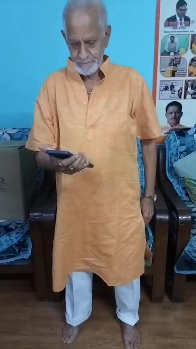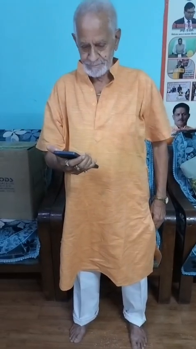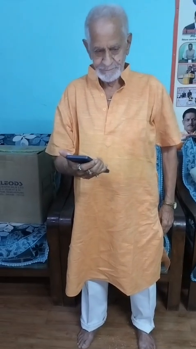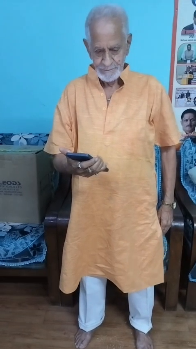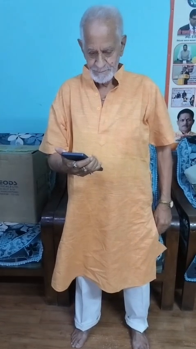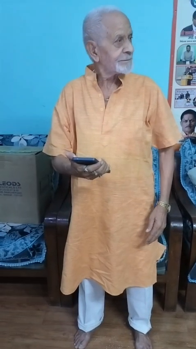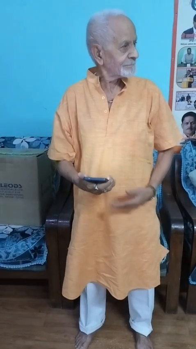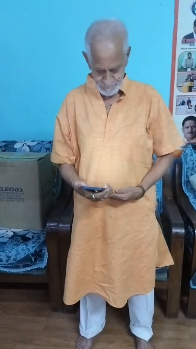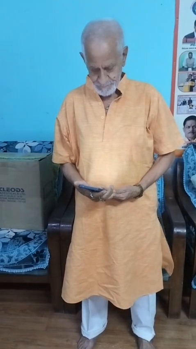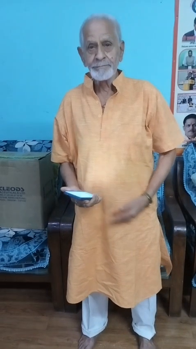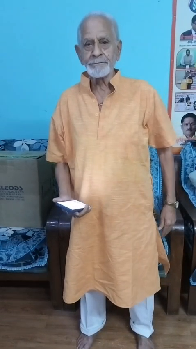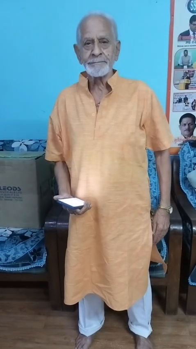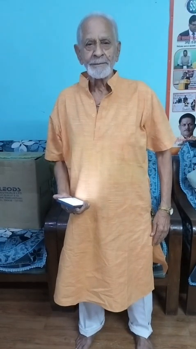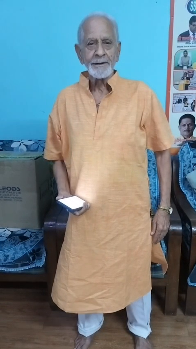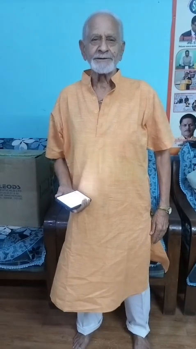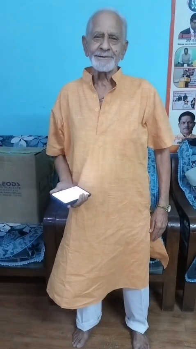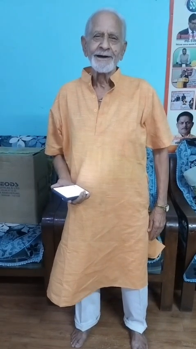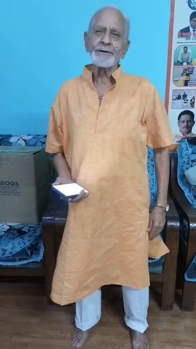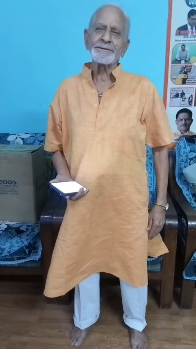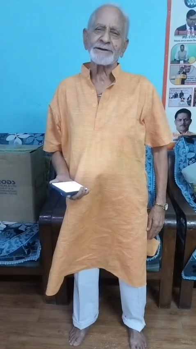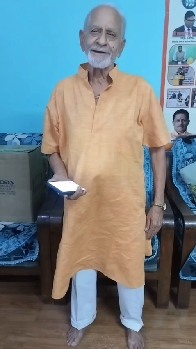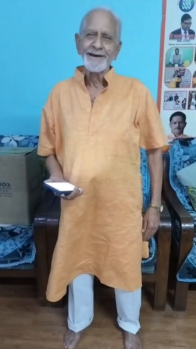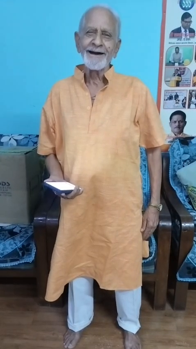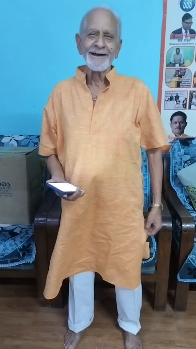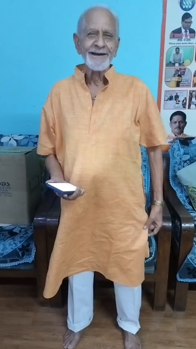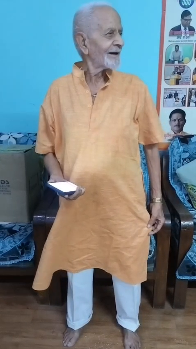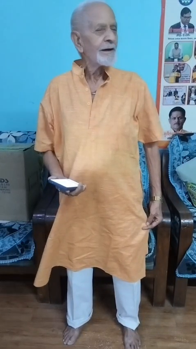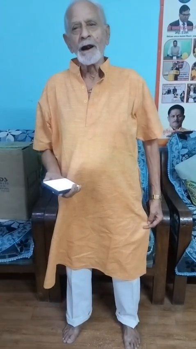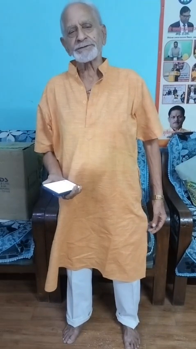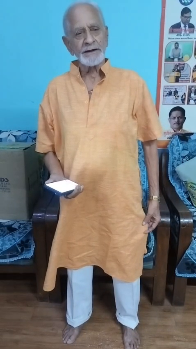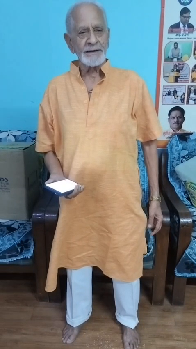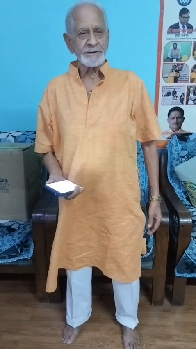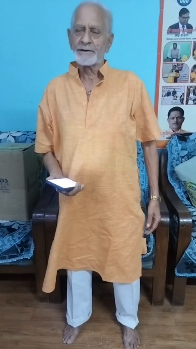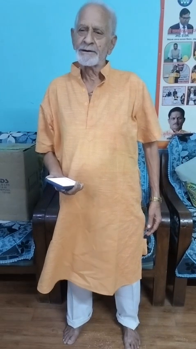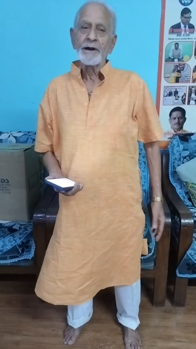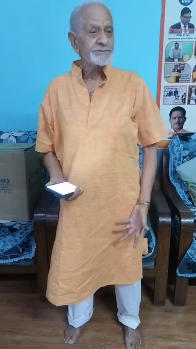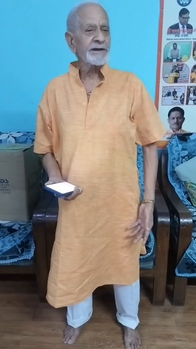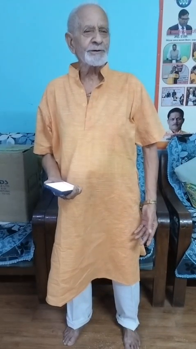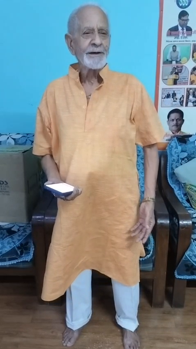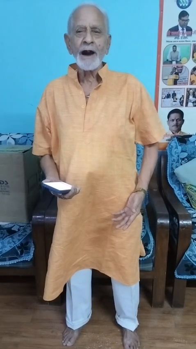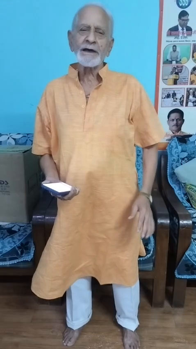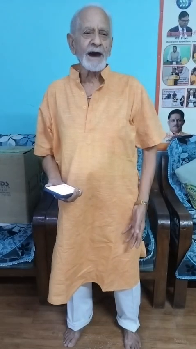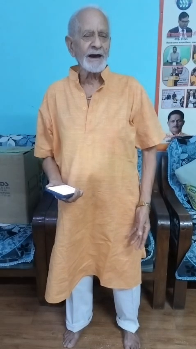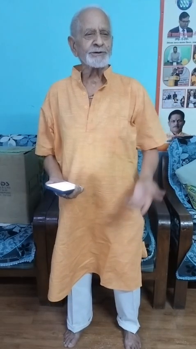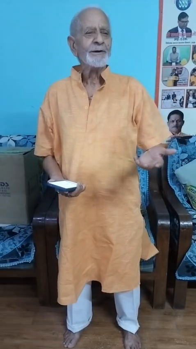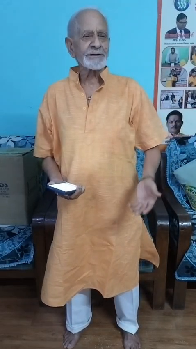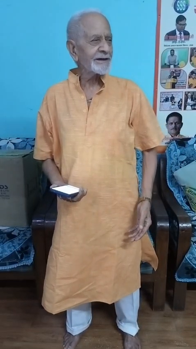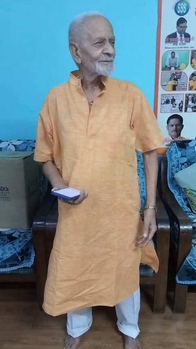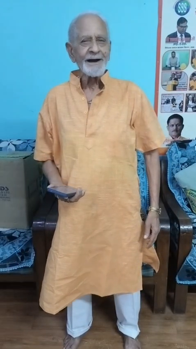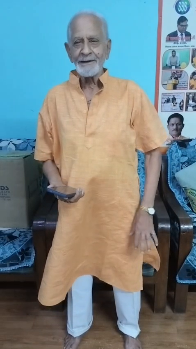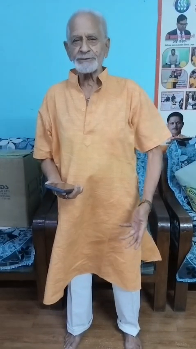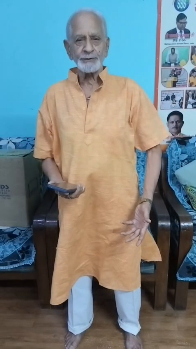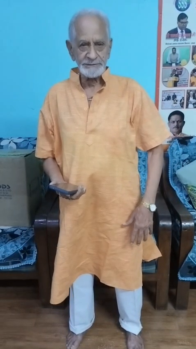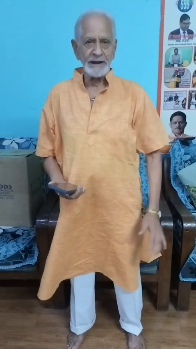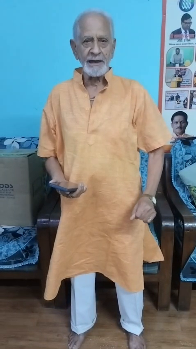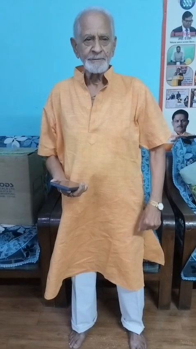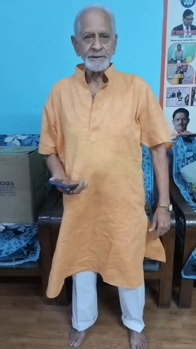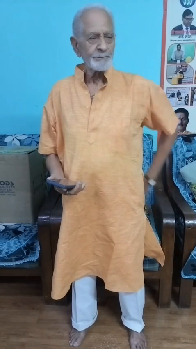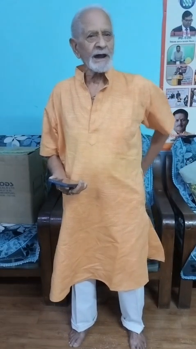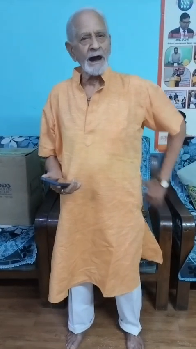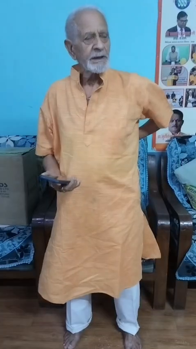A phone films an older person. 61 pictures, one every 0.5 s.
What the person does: Standing.
